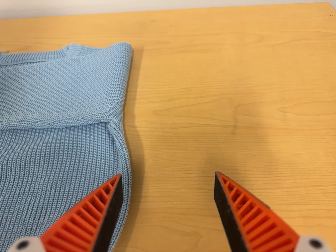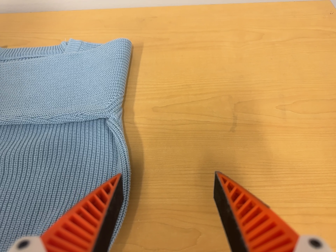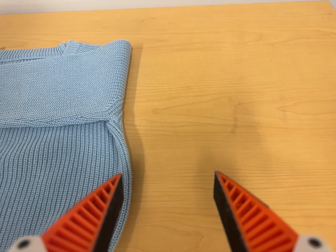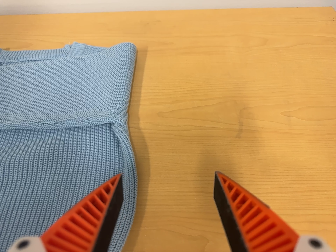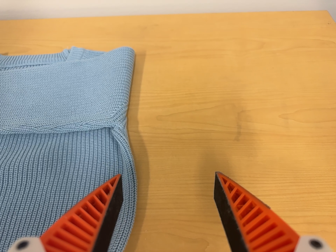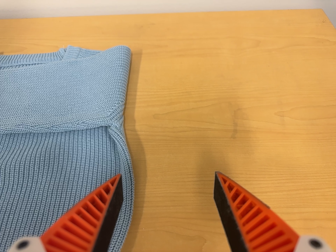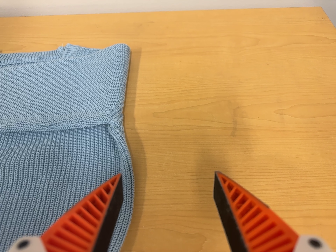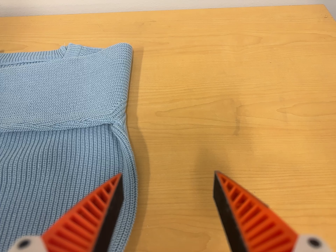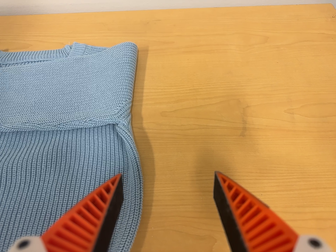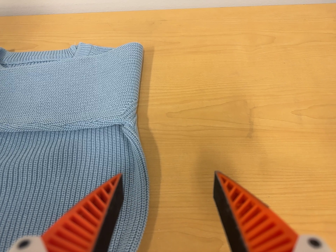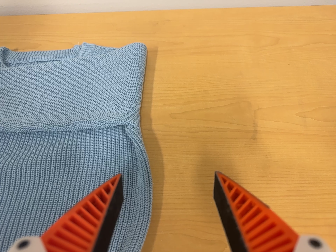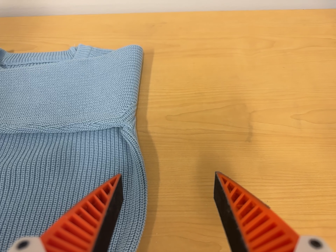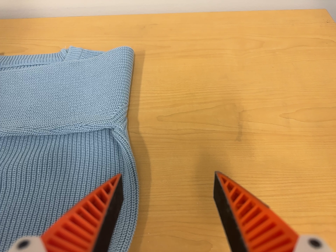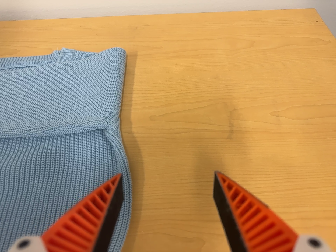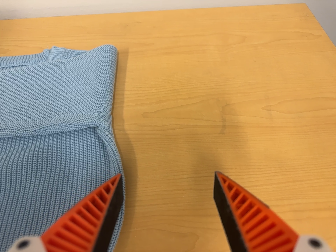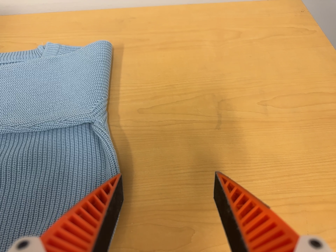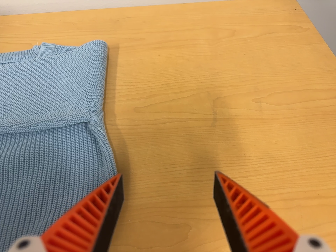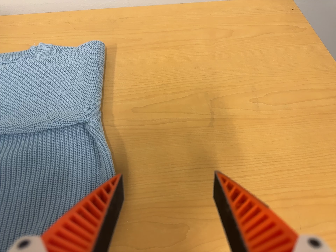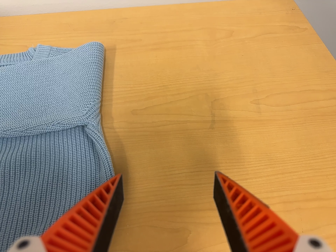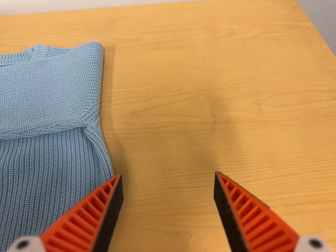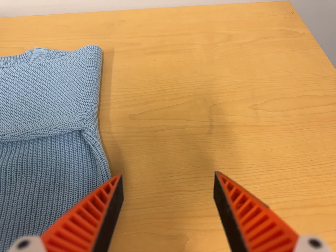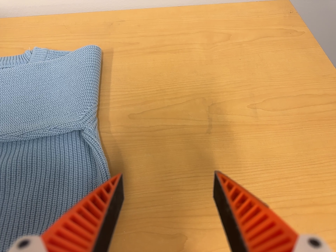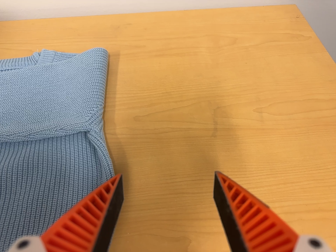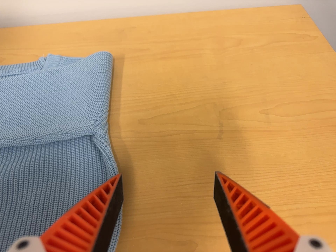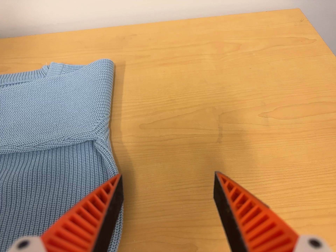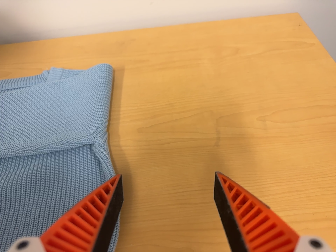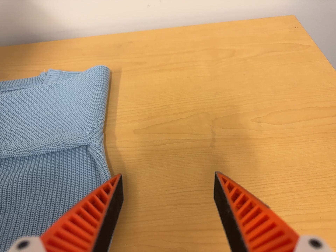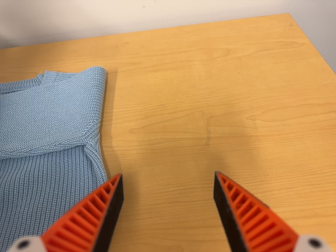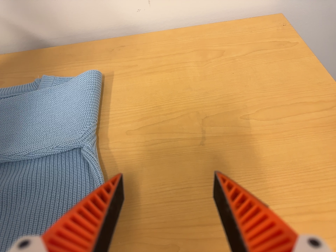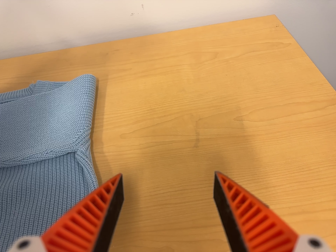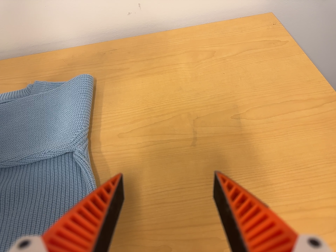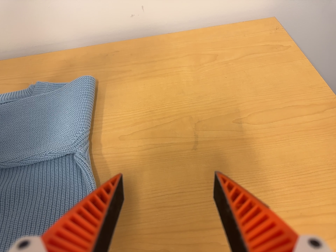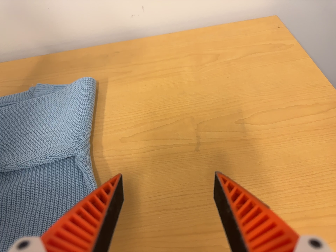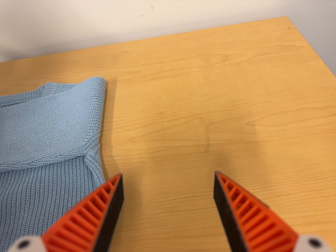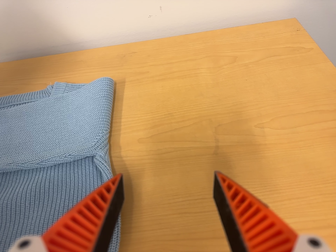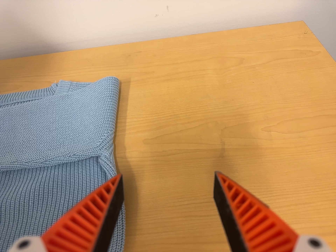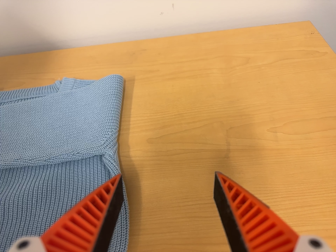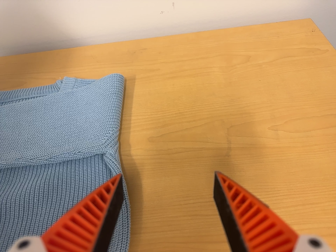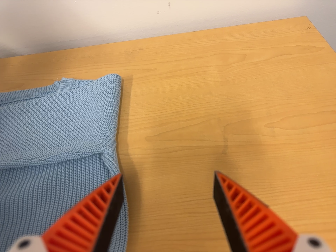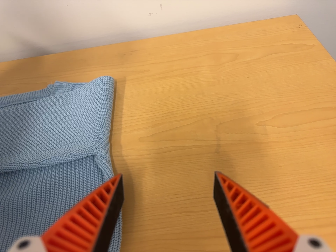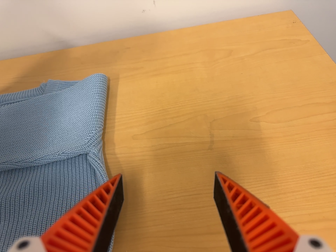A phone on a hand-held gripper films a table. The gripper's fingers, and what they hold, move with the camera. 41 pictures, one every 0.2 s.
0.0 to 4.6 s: The camera shifts only a little, or ends up much as it began.
4.6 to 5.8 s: The camera travels to its right, about 5 cm, so close, fixed things drift to the left.
5.8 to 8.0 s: The camera shifts only a little, or ends up much as it began.
The film runs forward here.
